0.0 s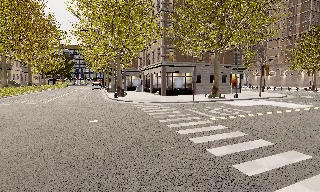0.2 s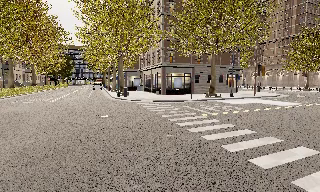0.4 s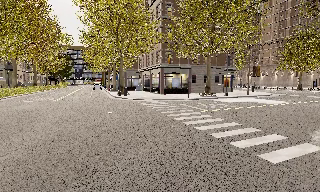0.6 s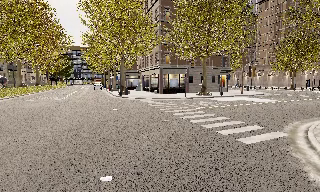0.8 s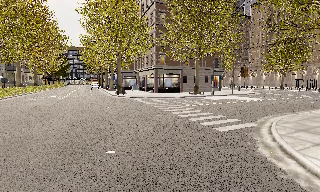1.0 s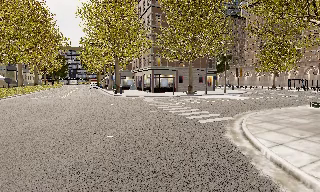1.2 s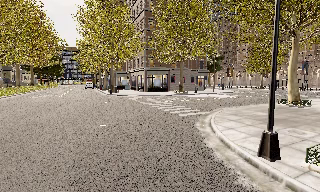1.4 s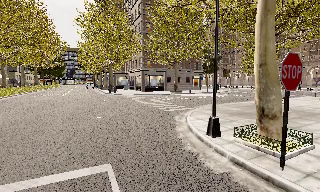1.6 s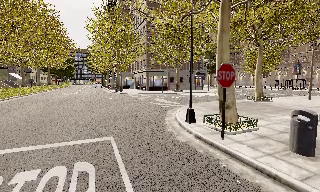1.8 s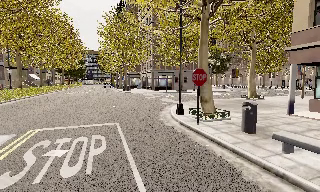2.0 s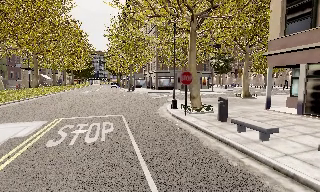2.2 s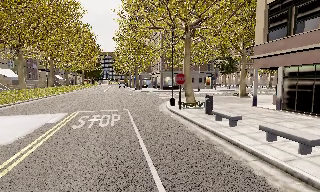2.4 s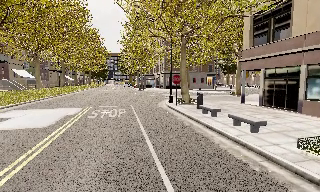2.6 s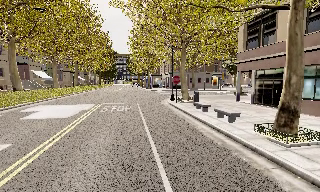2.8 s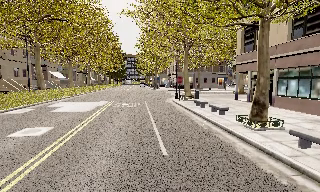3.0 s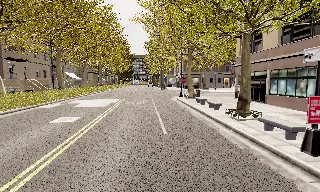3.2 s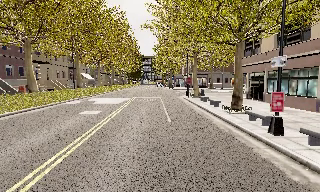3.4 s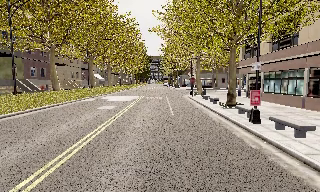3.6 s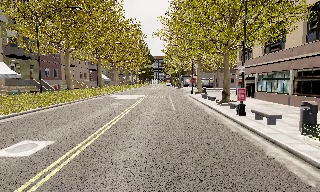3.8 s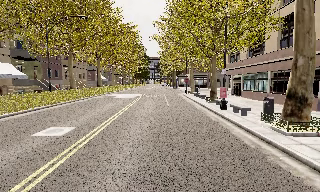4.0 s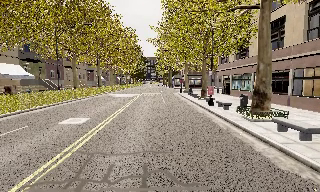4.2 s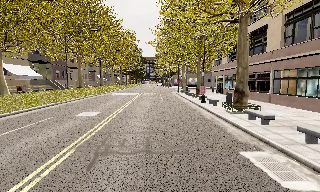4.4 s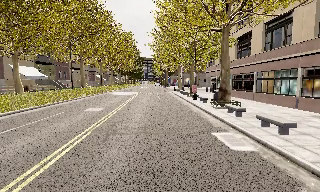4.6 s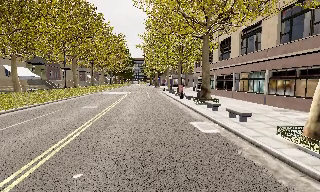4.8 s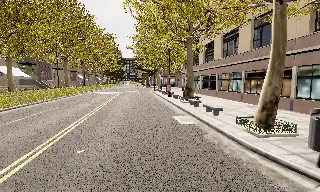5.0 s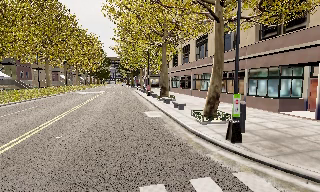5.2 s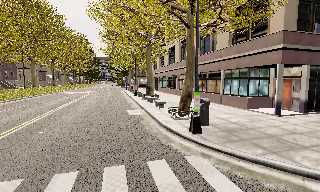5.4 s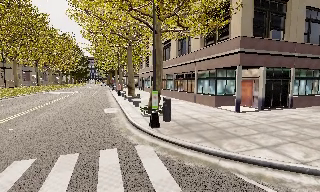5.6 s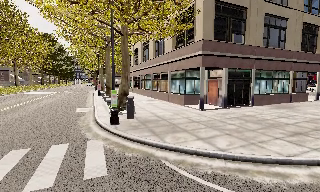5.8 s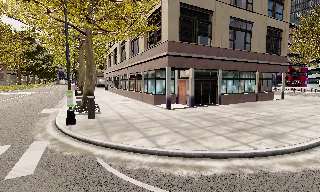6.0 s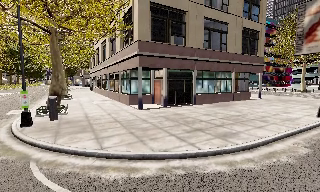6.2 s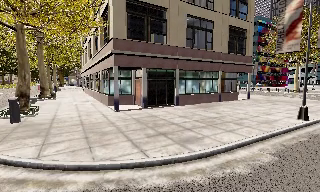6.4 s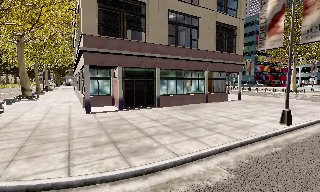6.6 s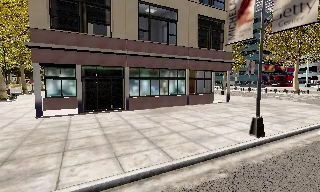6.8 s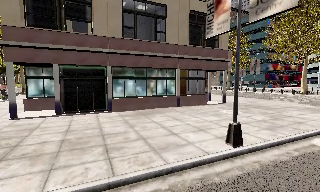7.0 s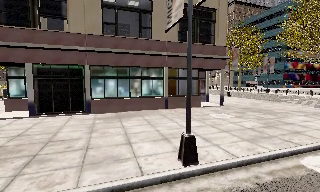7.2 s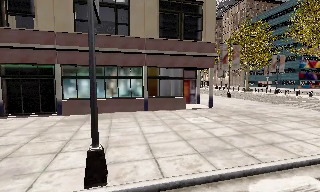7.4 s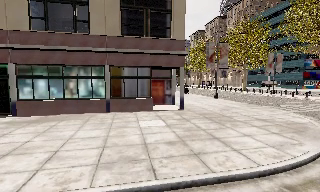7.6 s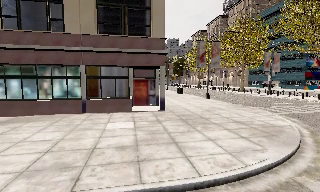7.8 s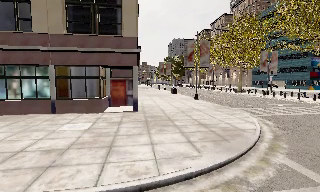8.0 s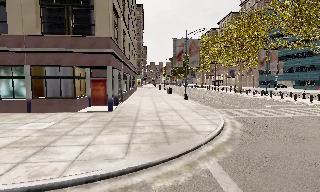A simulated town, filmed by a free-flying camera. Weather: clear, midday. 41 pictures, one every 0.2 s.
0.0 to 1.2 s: The camera travels backward, about 8 m, so what stands in front gets smaller.
1.2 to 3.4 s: The camera pans to its left, which is counterclockwise from overhead, by about 25 degrees. It travels backward, about 20 m, so what stands in front gets smaller.
3.4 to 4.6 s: The camera travels backward, about 11 m, so what stands in front gets smaller.
4.6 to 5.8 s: The camera swings to its right by about 20 degrees, and the scene slides to the left. It travels to its right and backward, about 8 m, so close, fixed things drift to the left.
5.8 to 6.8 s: The camera travels to its right and forward, about 9 m, so close, fixed things drift to the left.
6.8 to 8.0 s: The camera pans to its left, which is counterclockwise from overhead, by about 20 degrees. It travels to its right, about 13 m, so close, fixed things drift to the left.
The film runs backward here.
